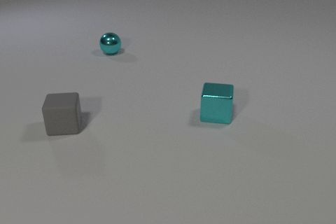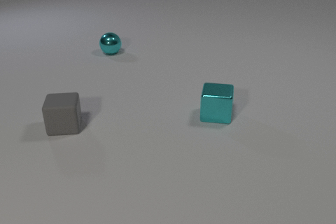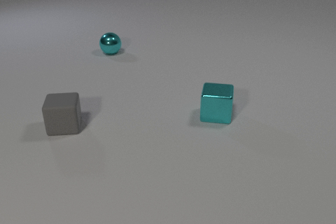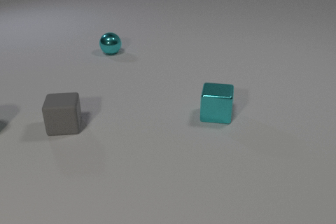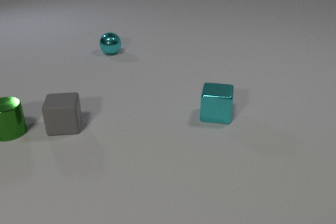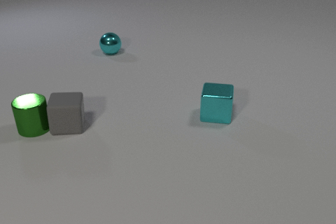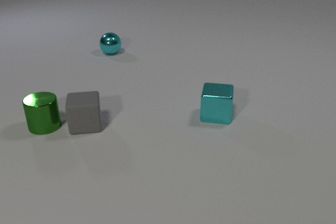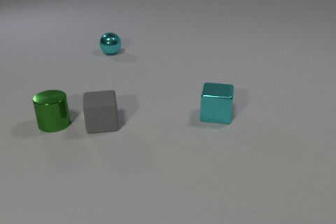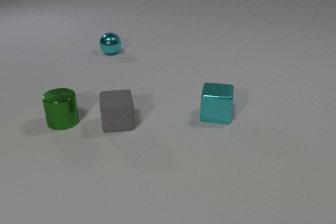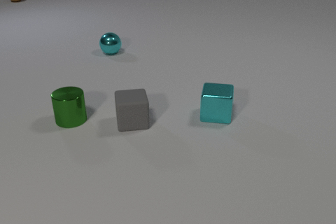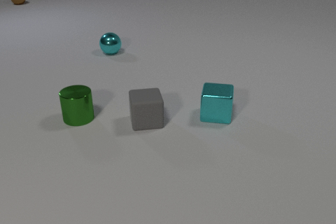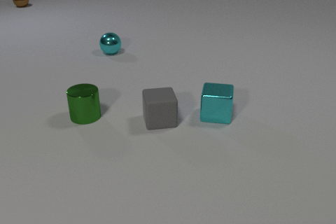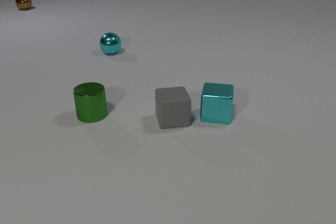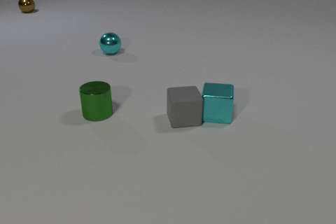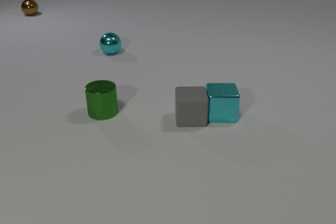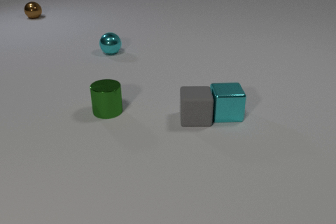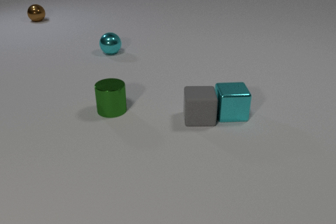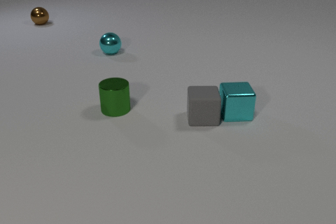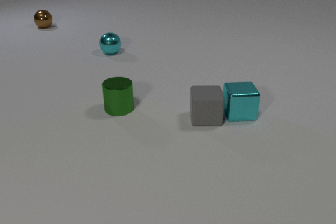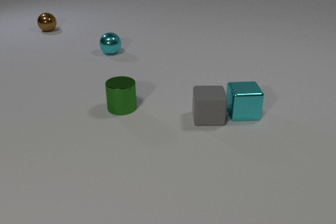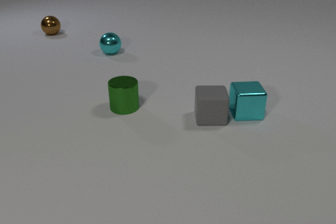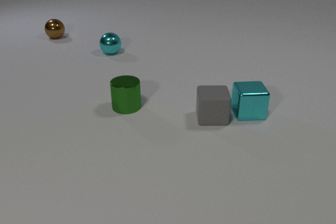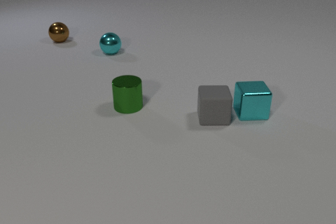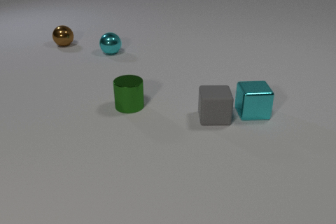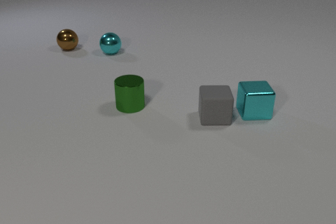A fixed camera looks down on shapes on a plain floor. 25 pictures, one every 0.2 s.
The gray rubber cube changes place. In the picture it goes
to the right.
The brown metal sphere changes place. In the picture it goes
toward the camera.
0.0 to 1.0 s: The green metal cylinder comes in at the left edge, slides to the right. The green metal cylinder and the gray rubber cube collide.
1.0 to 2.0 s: The green metal cylinder slides to the right. The gray rubber cube slides to the right. The brown metal sphere comes in at the top edge, rolls toward the camera.
2.0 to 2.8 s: The green metal cylinder slides to the right. The gray rubber cube slides to the right. The brown metal sphere rolls toward the camera. The gray rubber cube and the cyan metal cube collide.
2.8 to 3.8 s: The green metal cylinder slides to the right. The gray rubber cube slides to the right. The cyan metal cube slides to the right. The brown metal sphere rolls toward the camera.
3.8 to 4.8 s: The green metal cylinder slides to the right. The gray rubber cube slides to the right. The cyan metal cube slides to the right. The brown metal sphere rolls toward the camera.
How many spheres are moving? 1.
What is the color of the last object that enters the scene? brown.
How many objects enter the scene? 2.
